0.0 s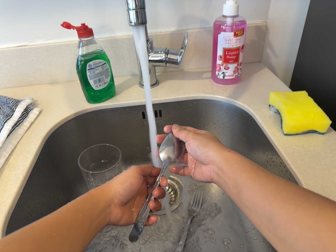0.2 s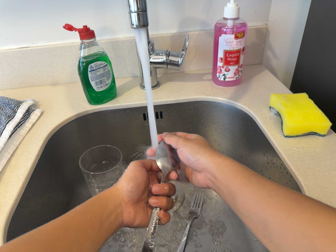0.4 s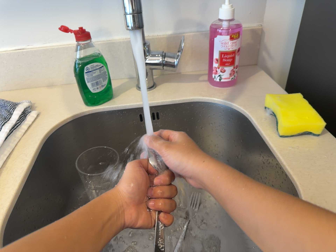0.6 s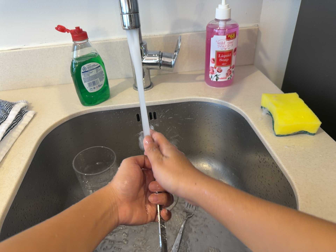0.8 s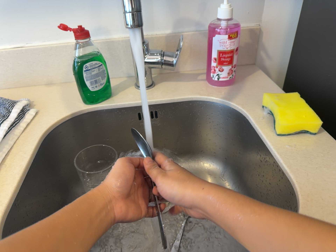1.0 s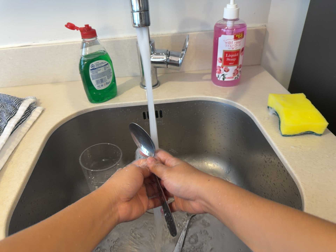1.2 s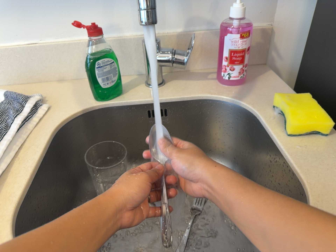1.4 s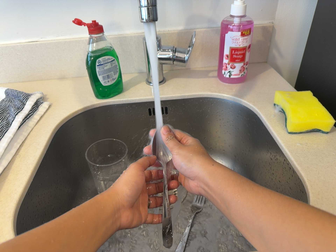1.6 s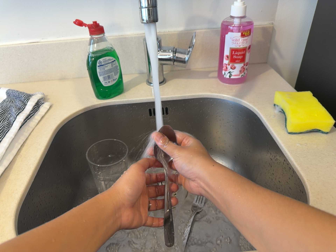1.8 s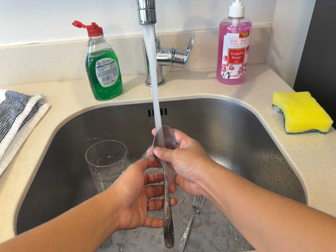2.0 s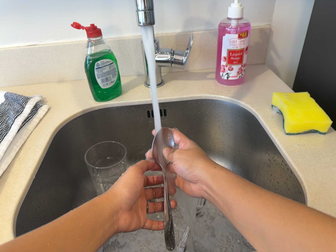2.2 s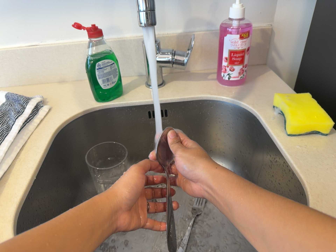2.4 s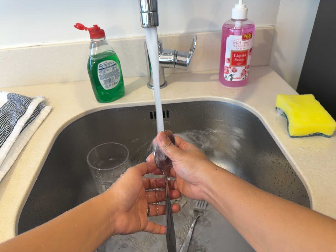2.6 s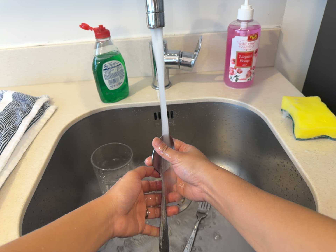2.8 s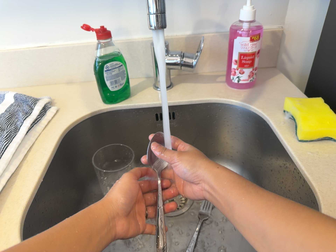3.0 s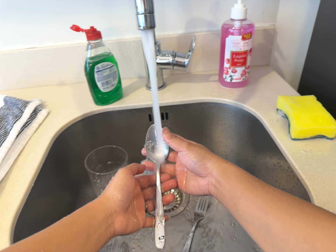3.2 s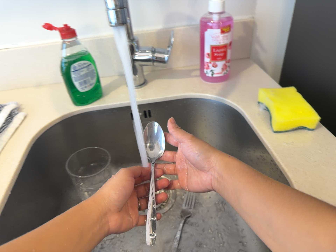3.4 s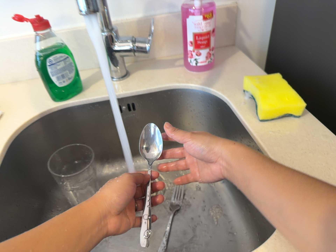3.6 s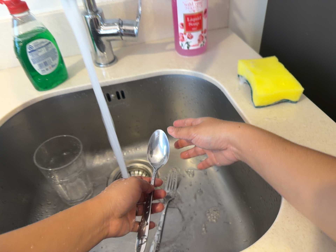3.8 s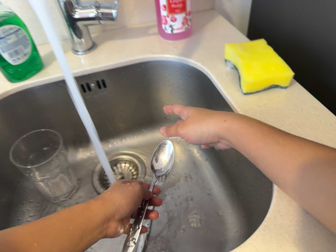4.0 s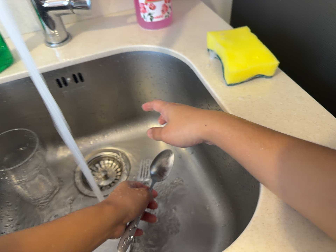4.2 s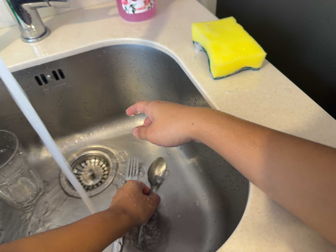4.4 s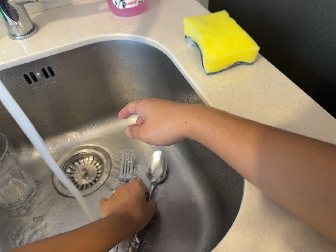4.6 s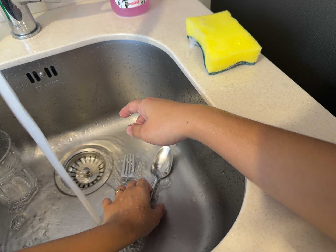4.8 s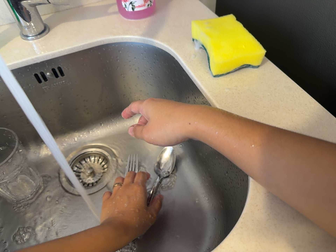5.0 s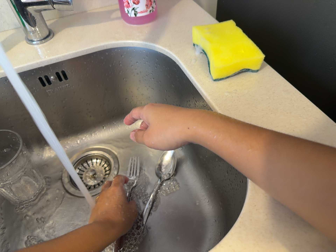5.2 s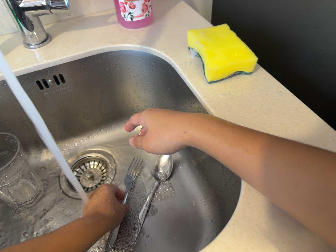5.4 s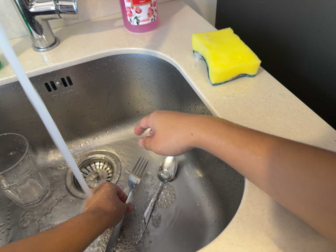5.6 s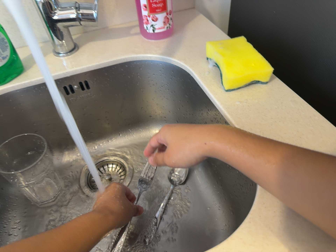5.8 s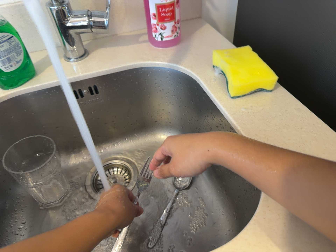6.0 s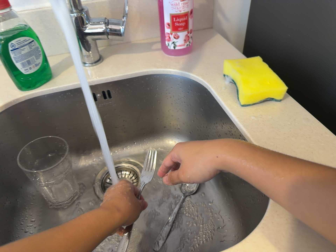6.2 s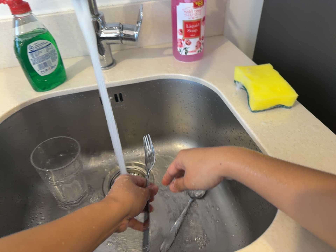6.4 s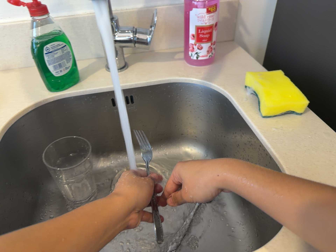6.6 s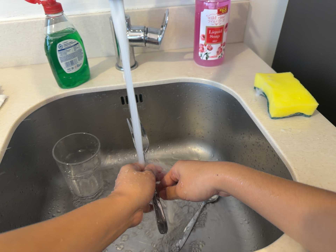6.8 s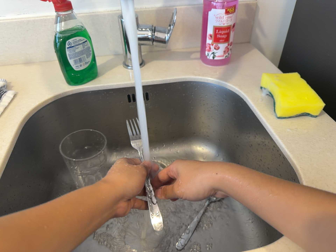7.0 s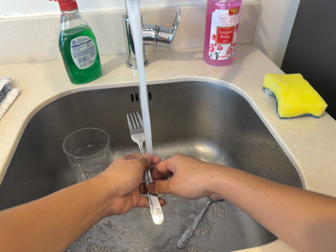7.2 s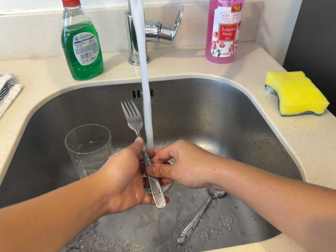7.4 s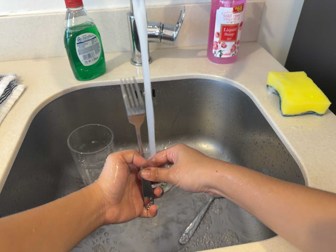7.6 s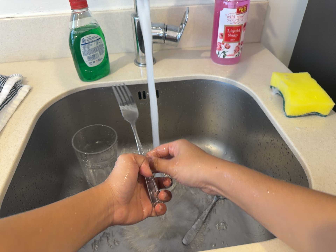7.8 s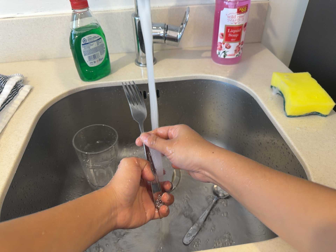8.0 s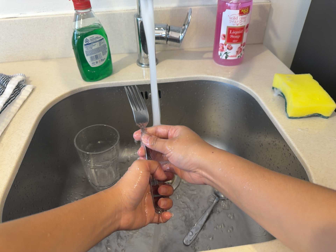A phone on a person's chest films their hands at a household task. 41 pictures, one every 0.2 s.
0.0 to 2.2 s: The camera shifts only a little, or ends up much as it began.
2.2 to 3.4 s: The camera shifts only a little, or ends up much as it began.
3.4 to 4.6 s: The camera travels forward, about 9 cm, so what stands in front looms larger. Its aim tips toward the bottom of its view by about 10 degrees, and the scene shifts upward.
4.6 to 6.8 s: The camera travels backward and to its left, about 10 cm, so what stands in front gets smaller. Its aim tips toward the top of its view by about 10 degrees, and the scene shifts downward. It rolls about its line of sight by about 10 degrees, and the scene rotates clockwise.
6.8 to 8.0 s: The camera keeps its place and its aim.
The film runs backward here.
